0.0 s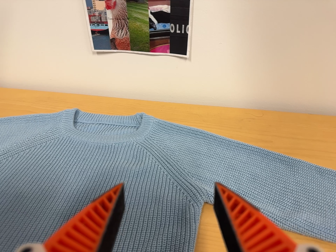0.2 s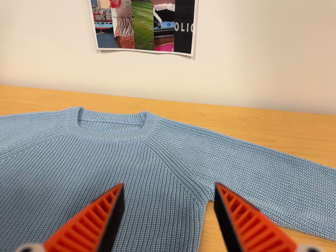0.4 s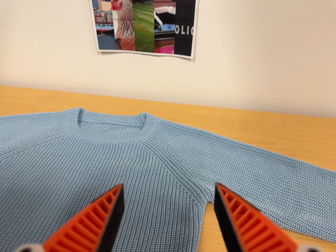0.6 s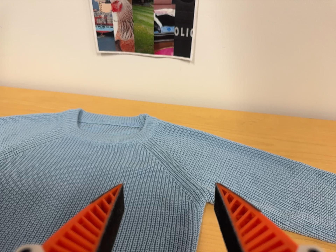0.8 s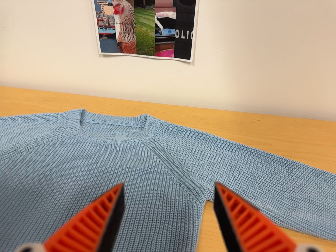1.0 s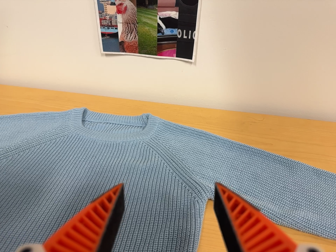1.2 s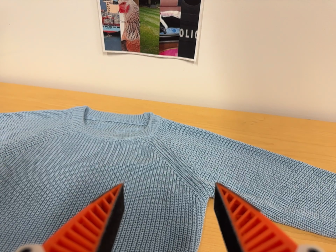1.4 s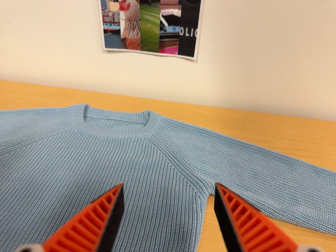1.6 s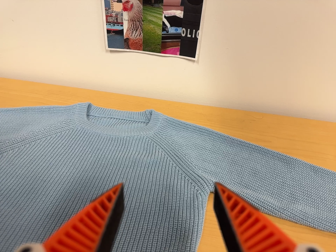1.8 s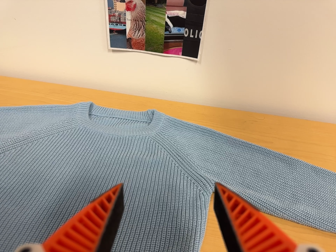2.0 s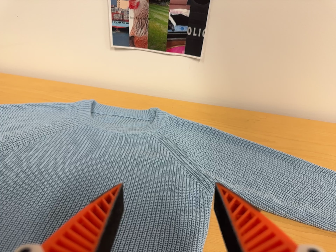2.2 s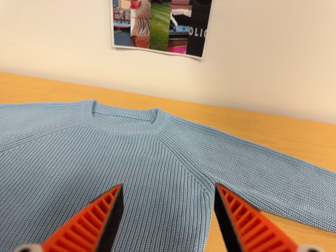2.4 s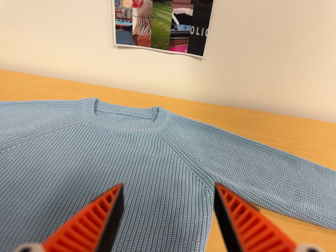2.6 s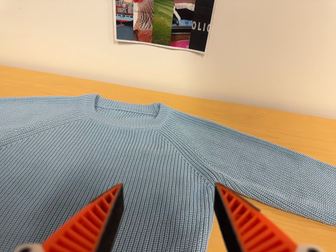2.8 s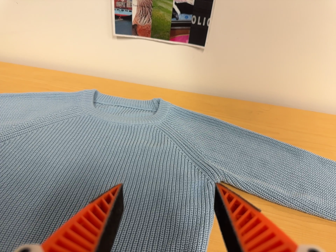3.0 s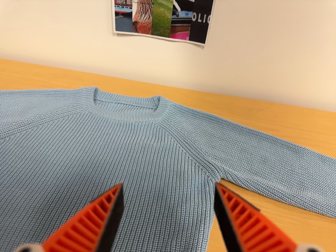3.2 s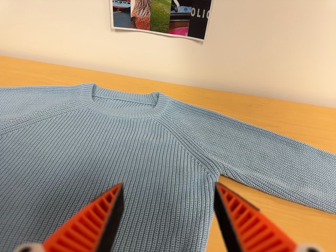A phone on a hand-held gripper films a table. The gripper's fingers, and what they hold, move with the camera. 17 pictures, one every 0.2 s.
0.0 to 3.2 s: The camera travels to its left, about 7 cm.
The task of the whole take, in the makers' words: left arm across.
The film runs forward here.
